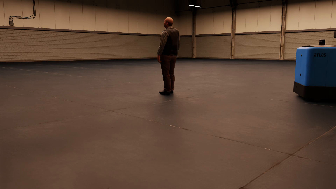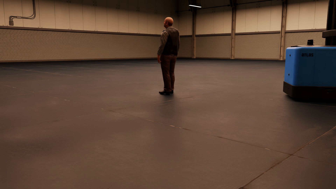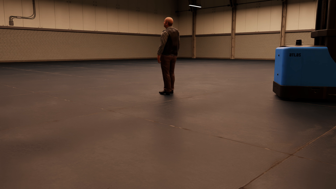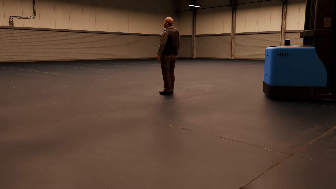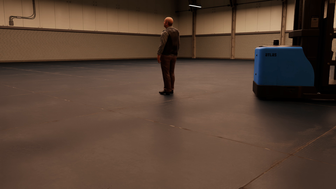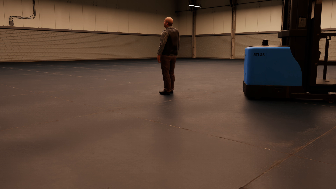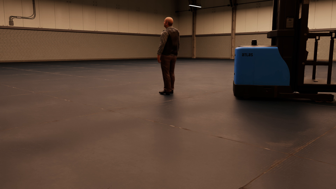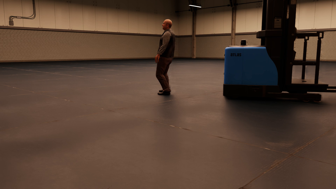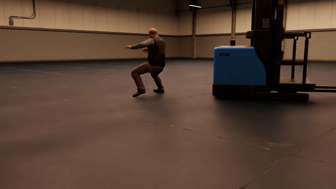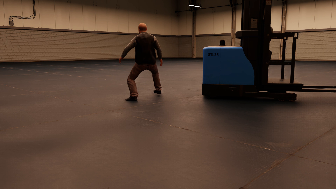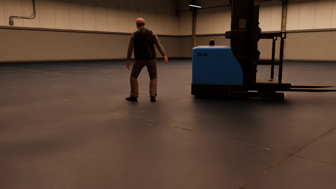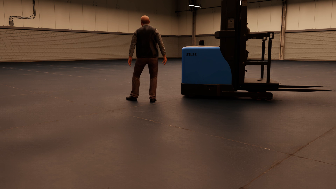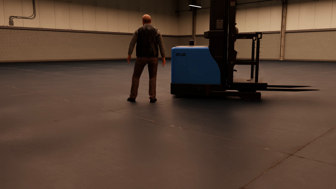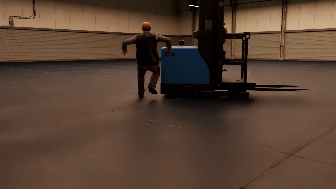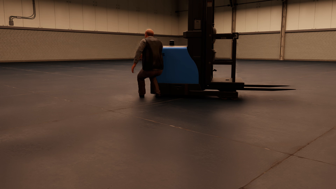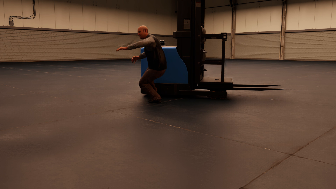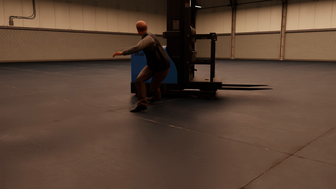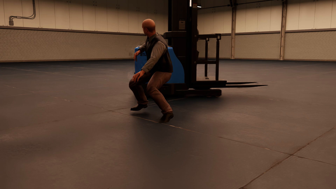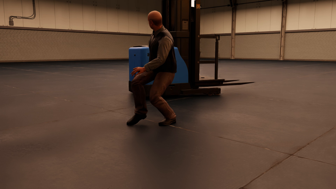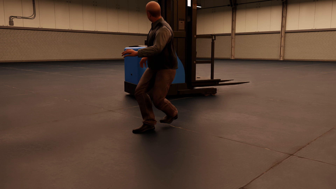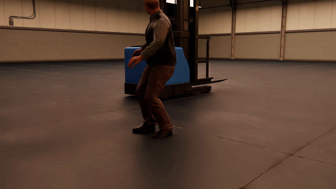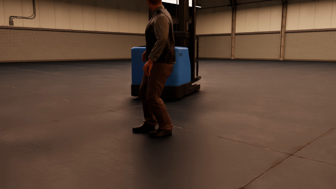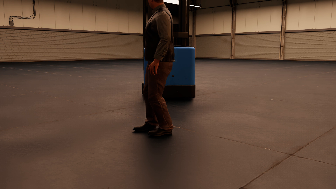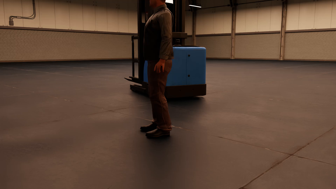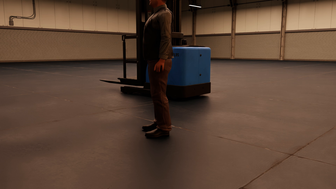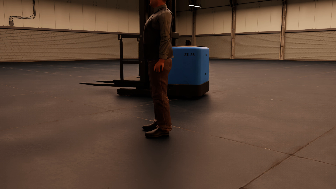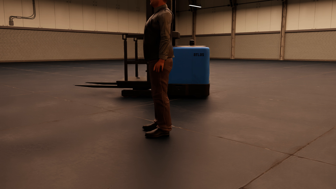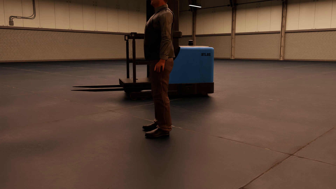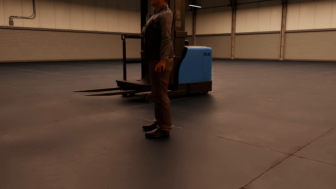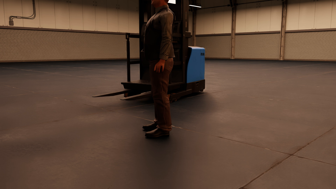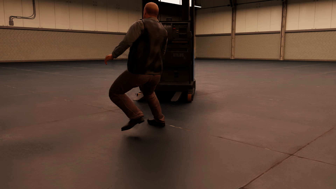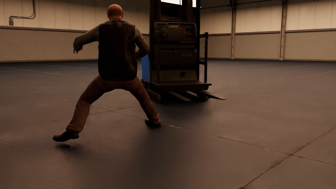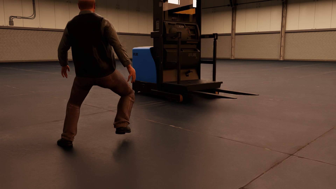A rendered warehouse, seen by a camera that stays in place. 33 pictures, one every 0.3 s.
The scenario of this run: Near miss between a forklift and a person.
